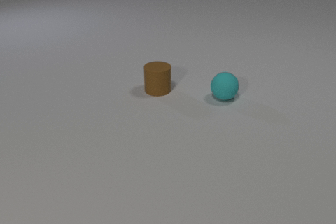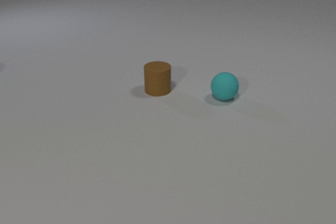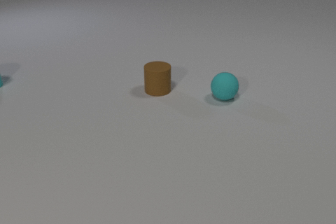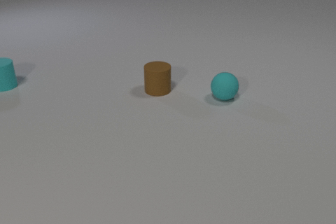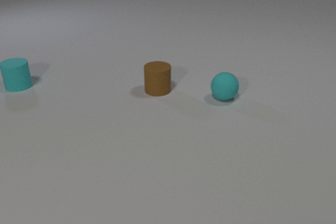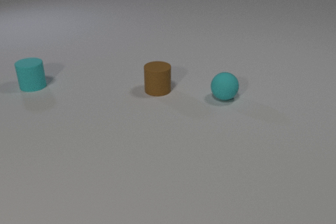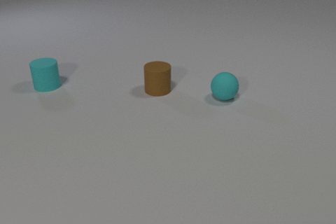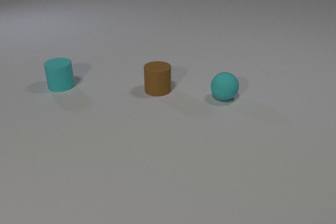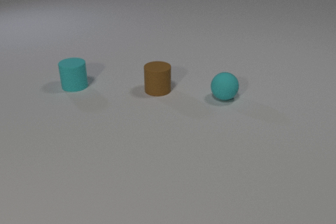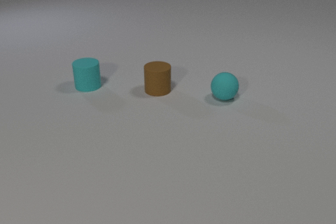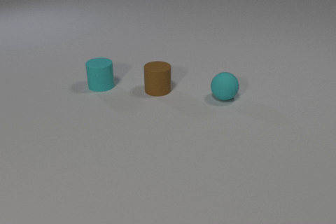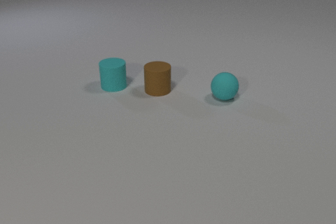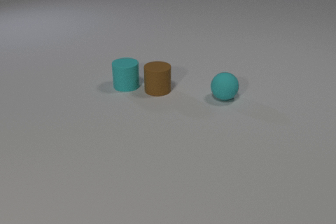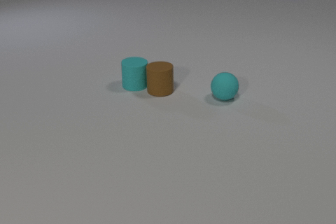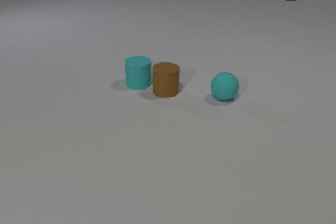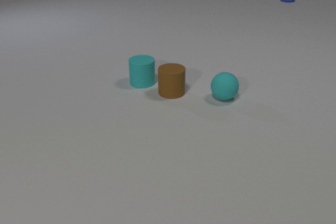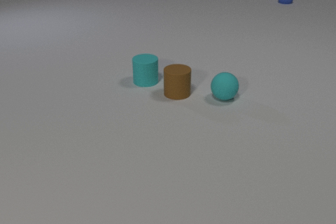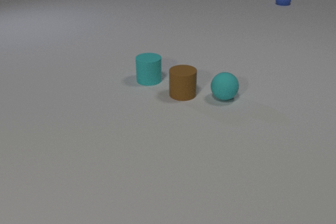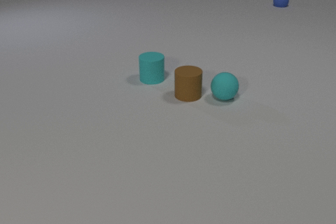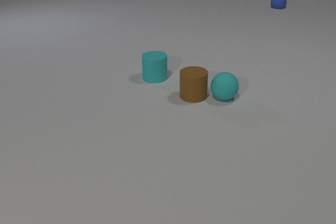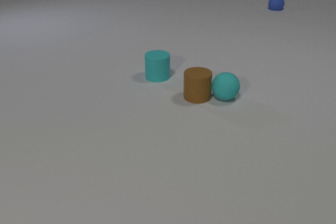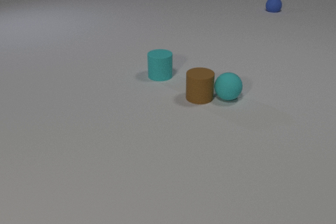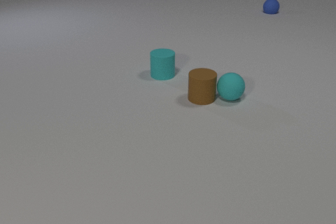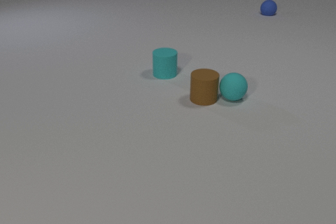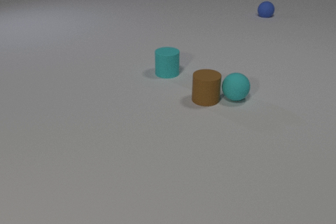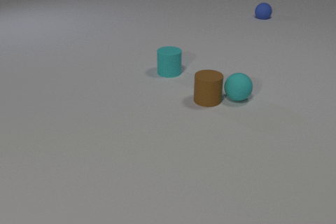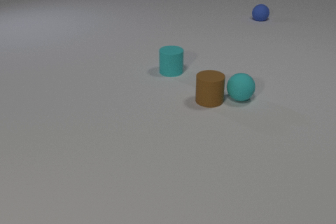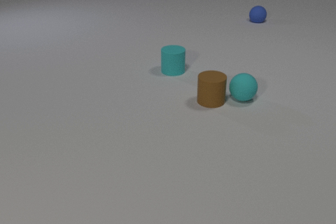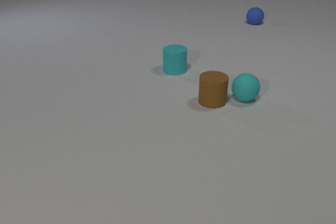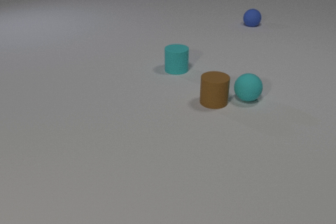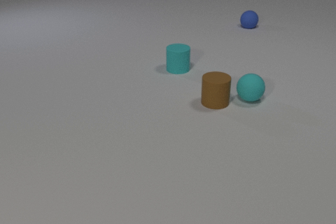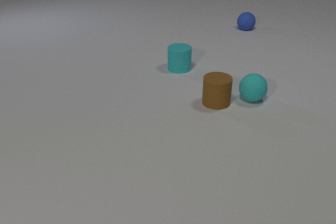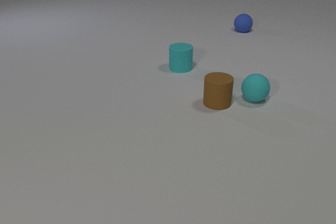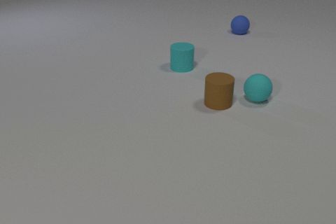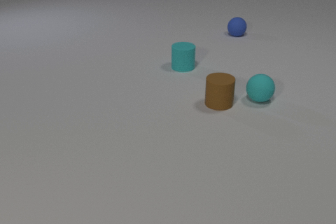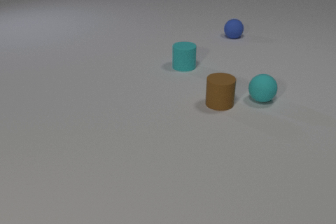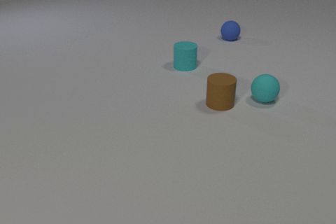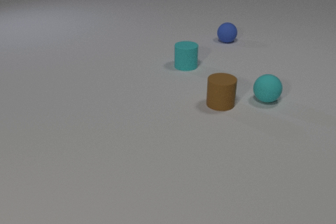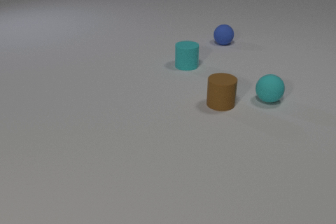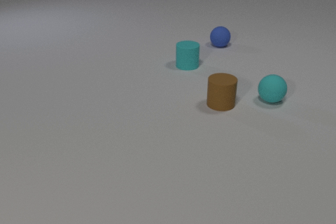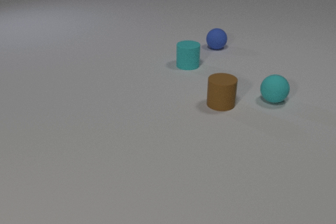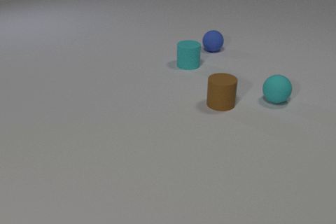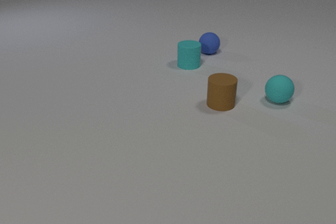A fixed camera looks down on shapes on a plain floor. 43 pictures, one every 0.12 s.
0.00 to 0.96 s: The cyan rubber cylinder comes in at the left edge, slides to the right.
0.96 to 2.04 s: The cyan rubber cylinder slides to the right. The brown rubber cylinder slides to the right. The blue rubber sphere comes in at the top edge, rolls toward the camera. The cyan rubber cylinder and the brown rubber cylinder collide.
2.04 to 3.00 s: The cyan rubber cylinder slides to the right and away from the camera. The brown rubber cylinder slides to the right and toward the camera. The blue rubber sphere rolls toward the camera. The cyan rubber sphere rolls to the right. The brown rubber cylinder and the cyan rubber sphere collide.
3.00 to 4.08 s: The cyan rubber cylinder slides to the right and away from the camera. The brown rubber cylinder slides to the right and toward the camera. The blue rubber sphere rolls toward the camera and to the left. The cyan rubber sphere rolls to the right.
4.08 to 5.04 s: The cyan rubber cylinder slides away from the camera and to the right. The blue rubber sphere rolls toward the camera and to the left. The cyan rubber sphere rolls to the right.
How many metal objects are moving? 0.
Are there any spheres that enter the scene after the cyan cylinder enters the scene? yes.
Are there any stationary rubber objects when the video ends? yes.
